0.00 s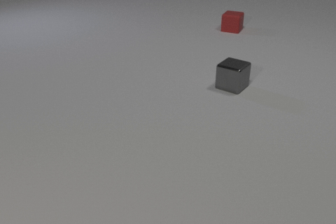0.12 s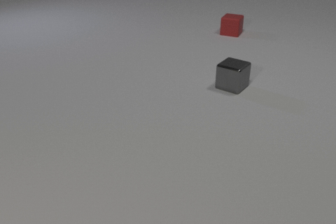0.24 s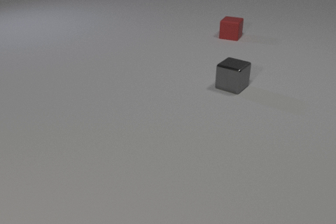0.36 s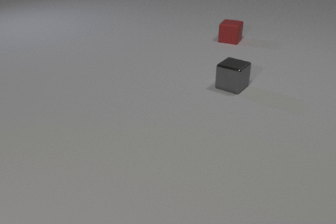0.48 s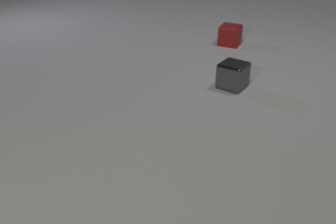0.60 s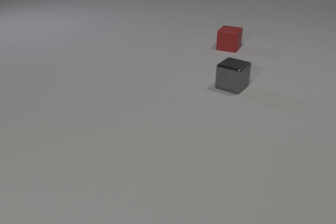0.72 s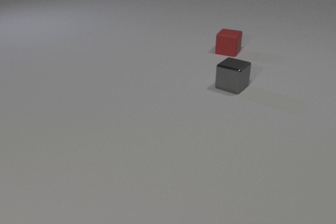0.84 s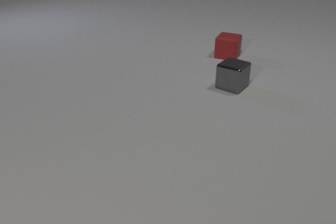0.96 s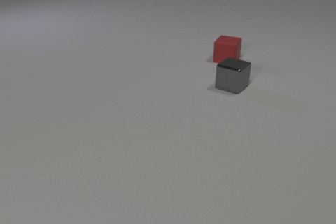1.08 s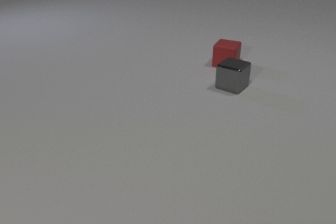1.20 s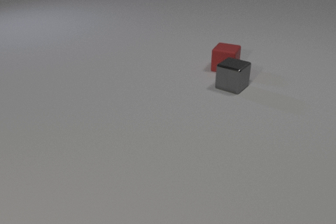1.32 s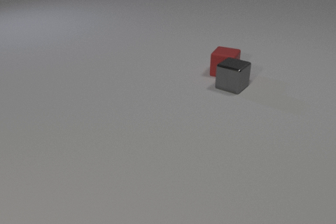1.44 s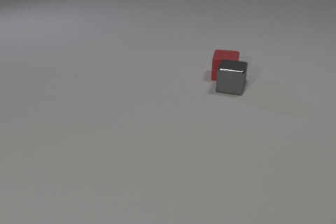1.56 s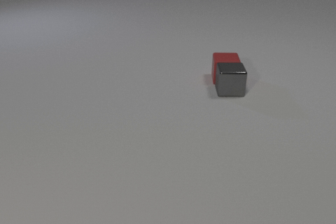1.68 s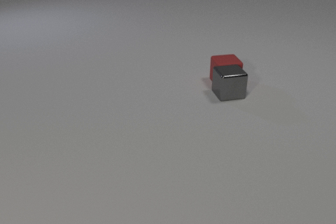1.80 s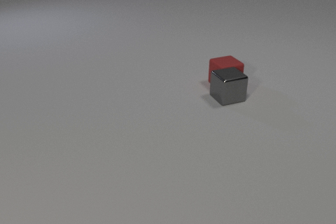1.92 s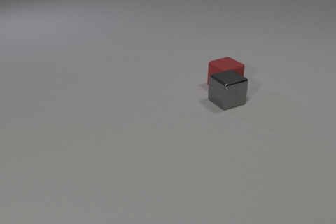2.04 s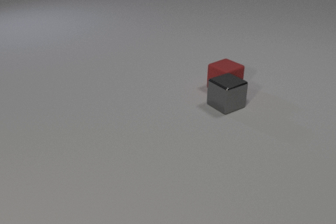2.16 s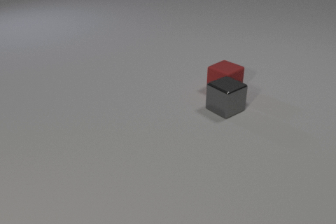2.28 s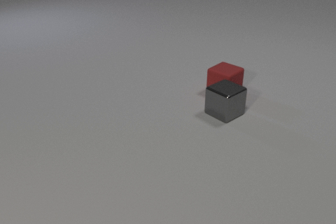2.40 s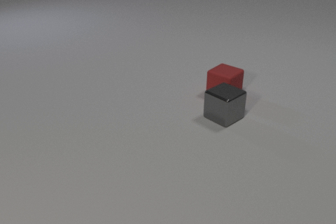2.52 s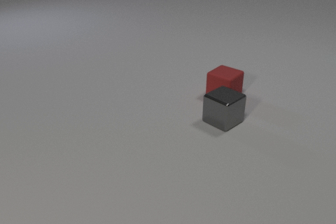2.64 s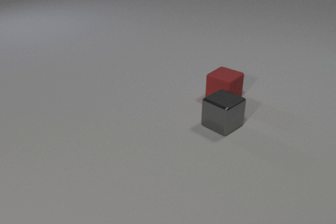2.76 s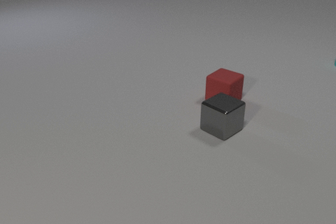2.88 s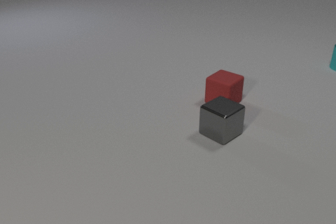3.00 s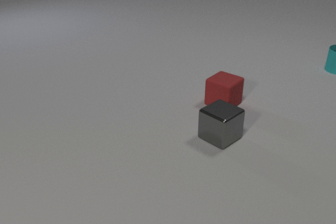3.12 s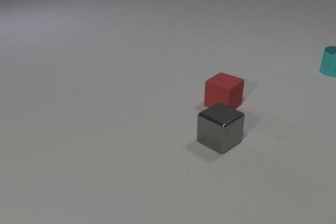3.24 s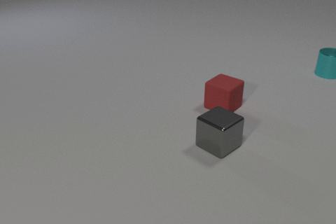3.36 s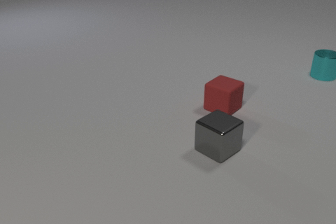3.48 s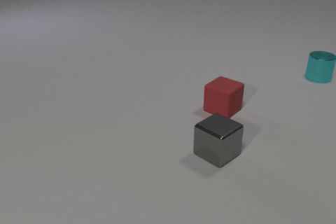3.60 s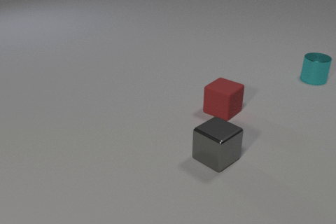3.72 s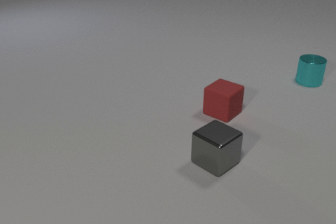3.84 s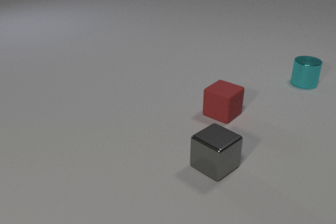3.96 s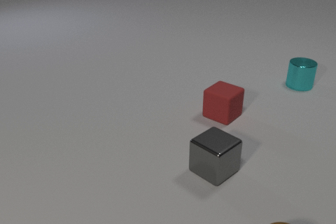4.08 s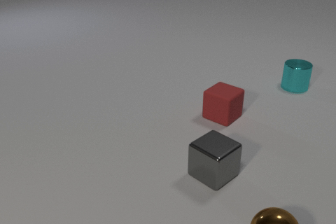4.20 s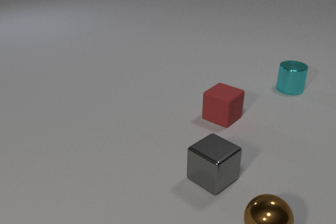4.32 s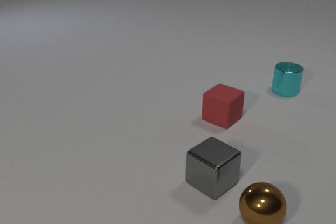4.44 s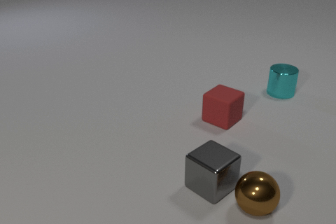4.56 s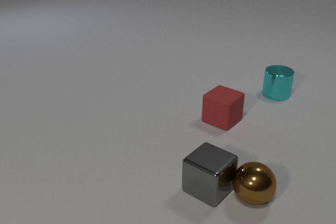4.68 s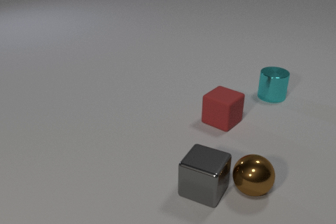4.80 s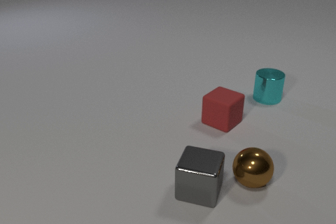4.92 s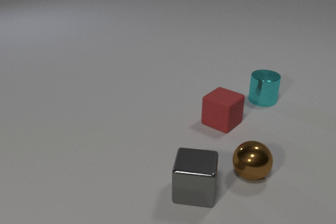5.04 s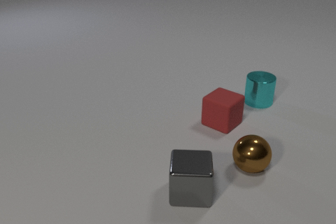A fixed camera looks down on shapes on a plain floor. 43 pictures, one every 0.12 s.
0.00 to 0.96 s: The red rubber cube slides toward the camera.
0.96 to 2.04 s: The red rubber cube slides toward the camera, spins so that its near face slides to the right, counterclockwise seen from above. The gray metal cube slides toward the camera, spins counterclockwise seen from above by about 60 degrees, its near face sliding to the right. The red rubber cube and the gray metal cube collide.
2.04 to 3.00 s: The red rubber cube slides toward the camera. The gray metal cube slides toward the camera. The cyan metal cylinder comes in at the right edge, slides toward the camera and to the left.
3.00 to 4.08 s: The red rubber cube slides toward the camera. The gray metal cube slides toward the camera. The brown metal sphere comes in at the bottom edge, rolls away from the camera. The cyan metal cylinder slides toward the camera and to the left.
4.08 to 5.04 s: The red rubber cube slides toward the camera. The gray metal cube slides toward the camera and to the left, spins counterclockwise seen from above by about 45 degrees, its near face sliding to the right. The brown metal sphere rolls away from the camera. The cyan metal cylinder slides toward the camera and to the left. The gray metal cube and the brown metal sphere collide.
What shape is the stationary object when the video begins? cube.
How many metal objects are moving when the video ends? 3.
What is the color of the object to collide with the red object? gray.
